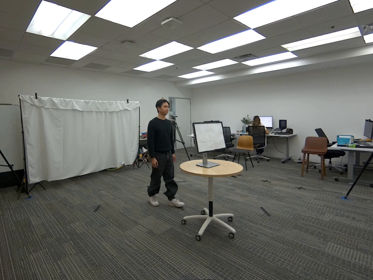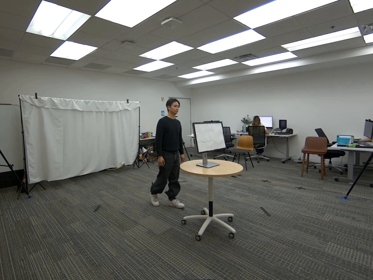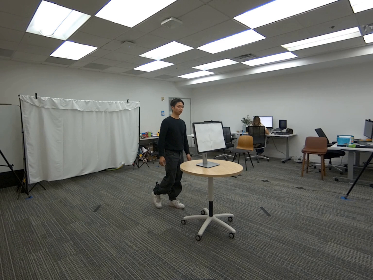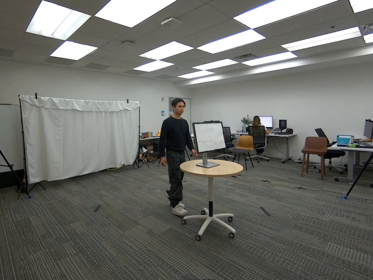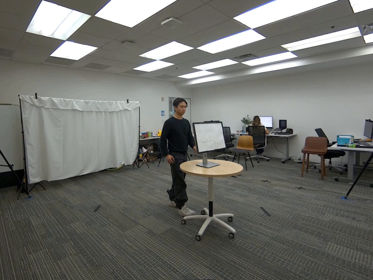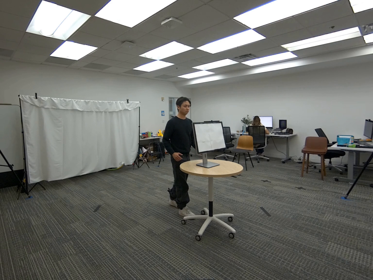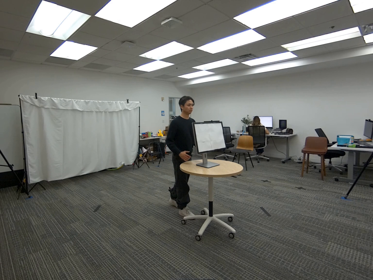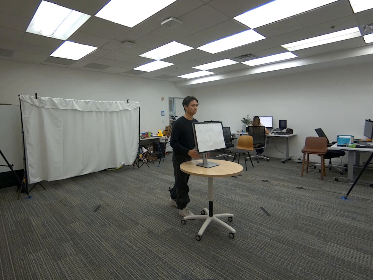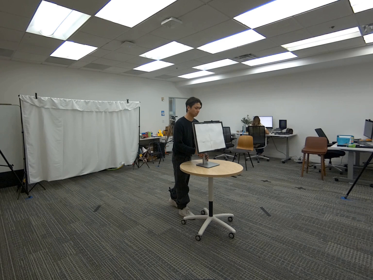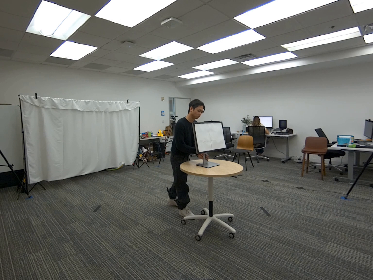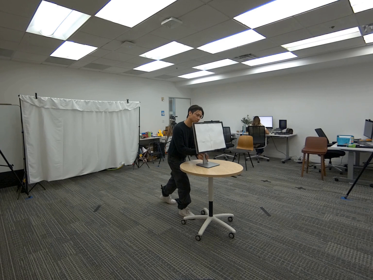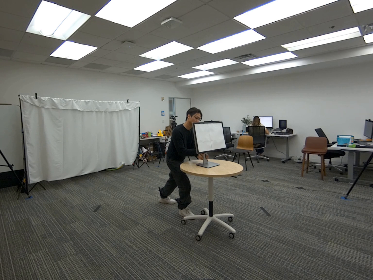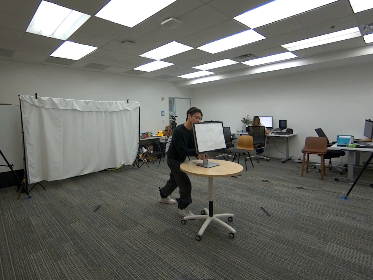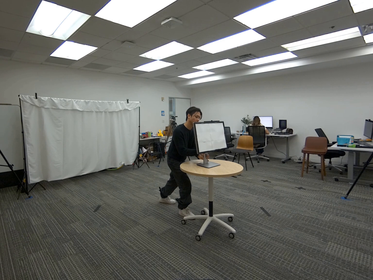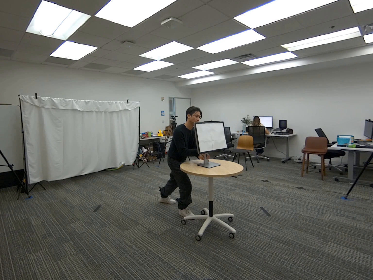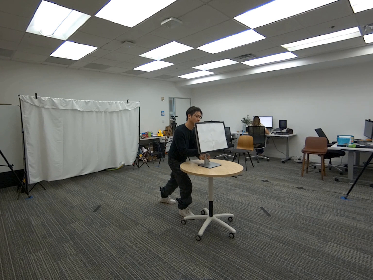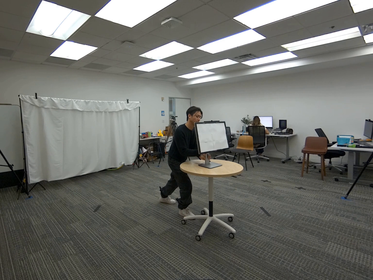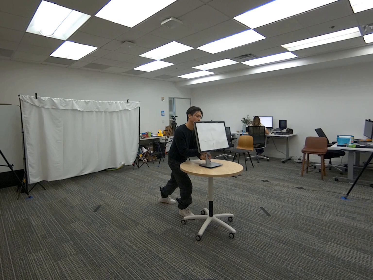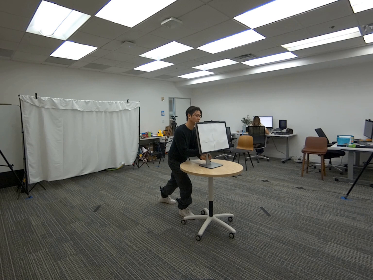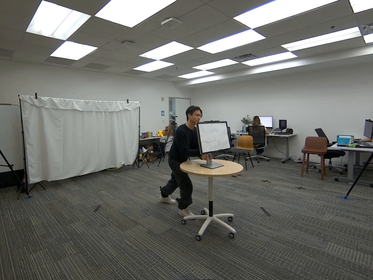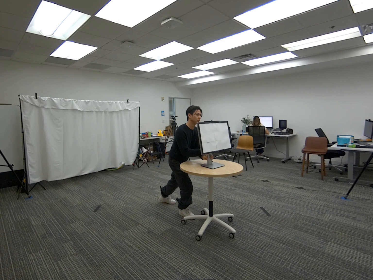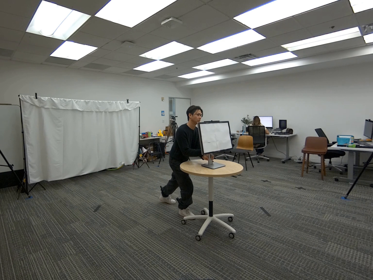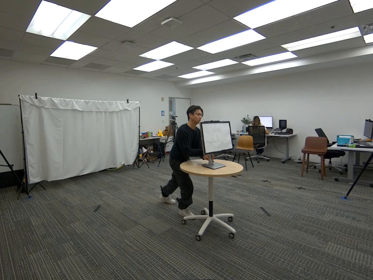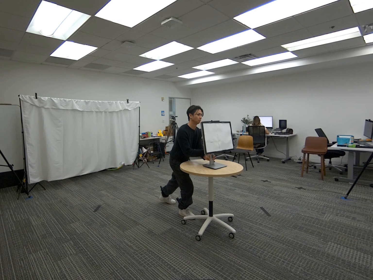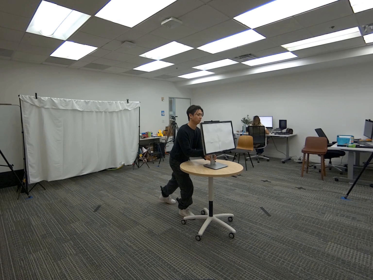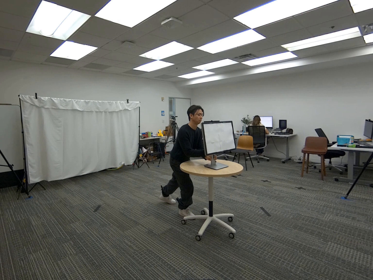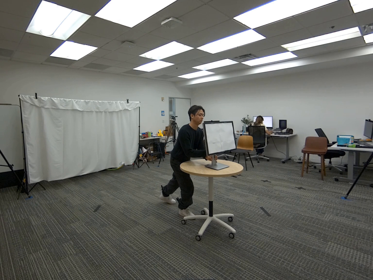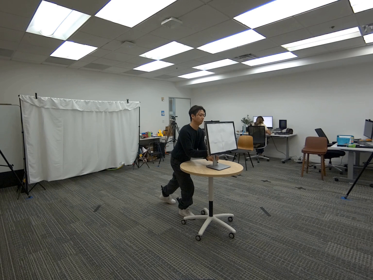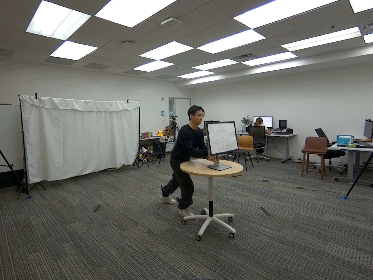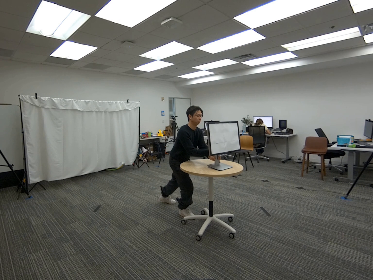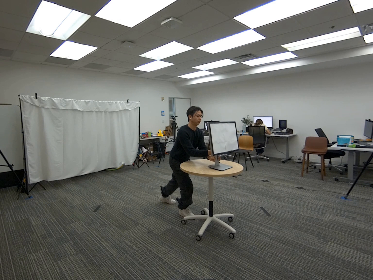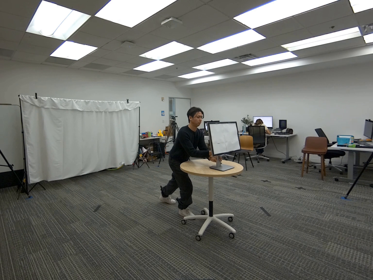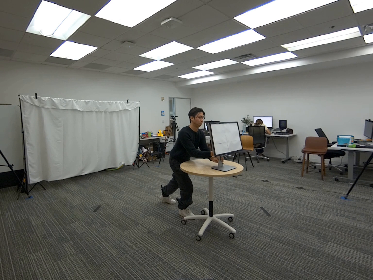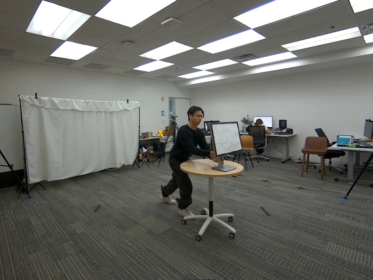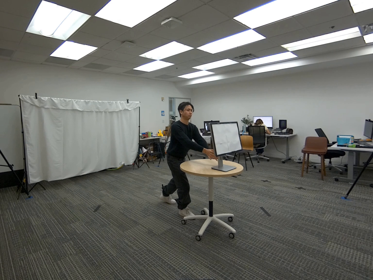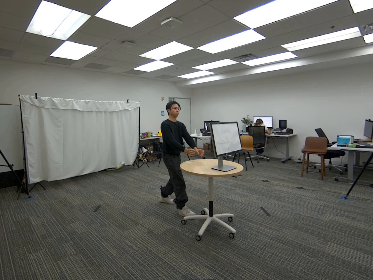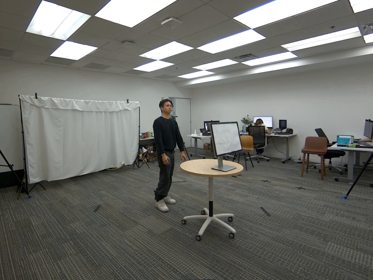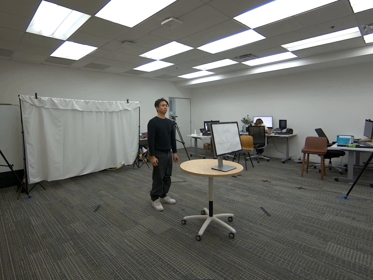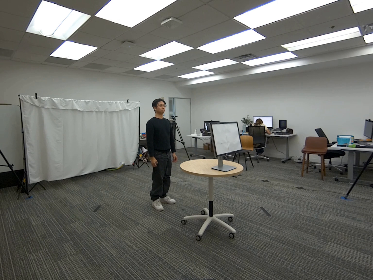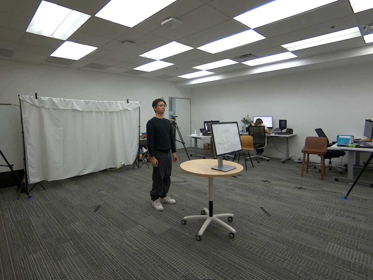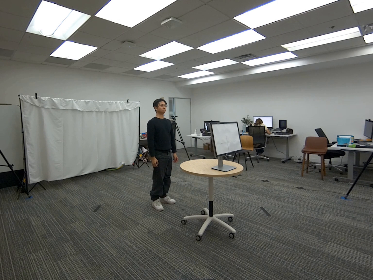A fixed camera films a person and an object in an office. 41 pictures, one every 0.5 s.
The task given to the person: Walk over to the round table and push the monitor away from you. Step away when complete.
